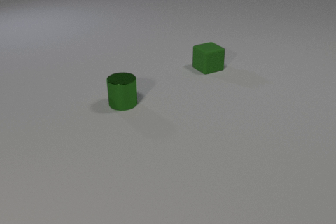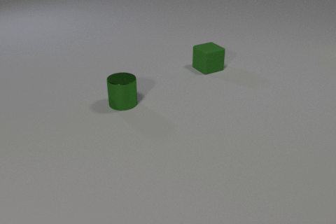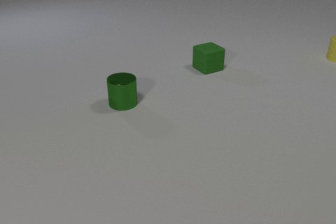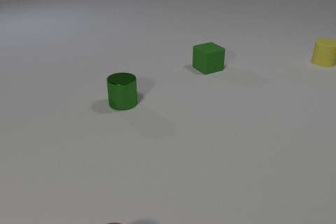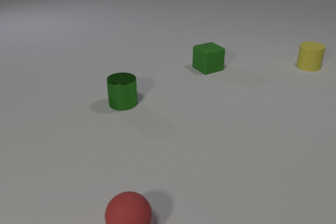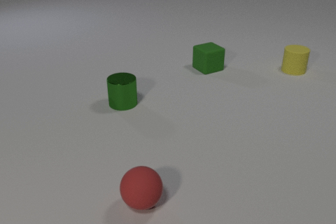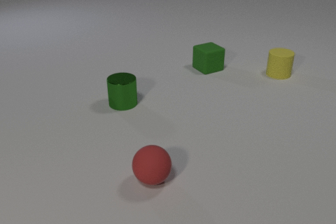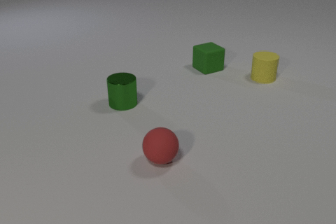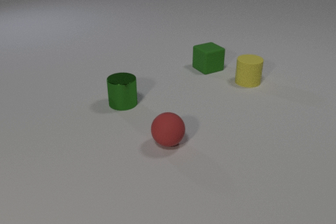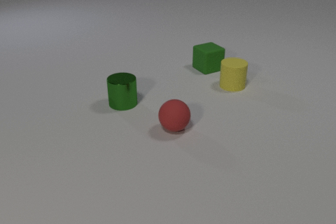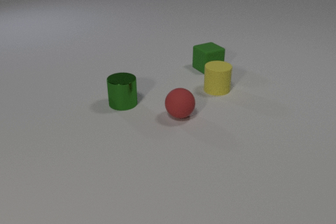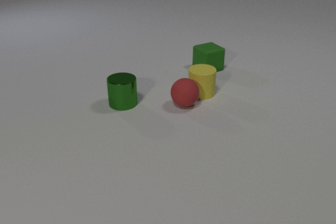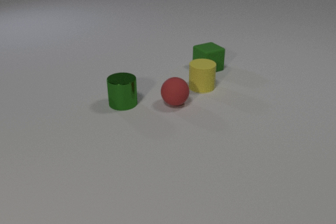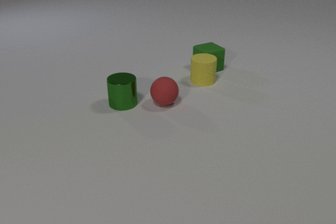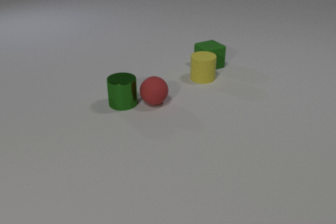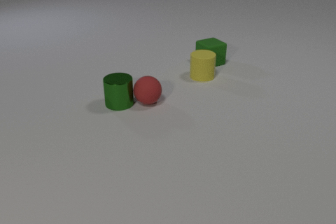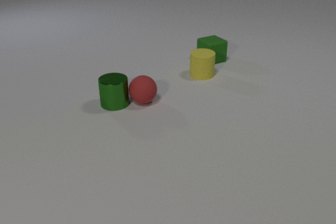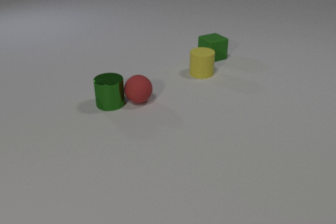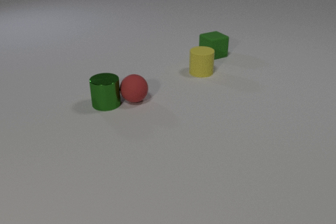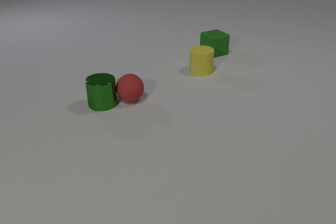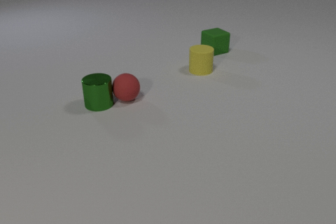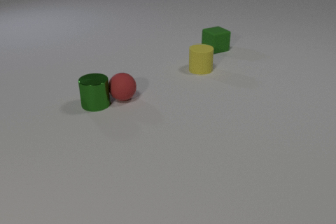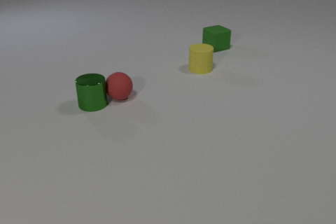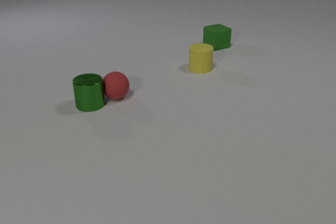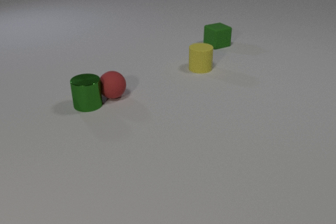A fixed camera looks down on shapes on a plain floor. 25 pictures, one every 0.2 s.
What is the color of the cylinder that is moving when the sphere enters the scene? yellow.
Are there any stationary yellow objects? no.
What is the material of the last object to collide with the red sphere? metal.
0.0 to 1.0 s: The red rubber sphere comes in at the bottom edge, rolls away from the camera. The yellow rubber cylinder comes in at the right edge, slides toward the camera and to the left.
1.0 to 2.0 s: The red rubber sphere rolls away from the camera. The yellow rubber cylinder slides to the left and toward the camera.
2.0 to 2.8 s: The red rubber sphere rolls away from the camera and to the left. The yellow rubber cylinder slides away from the camera and to the left. The green rubber cube slides away from the camera. The red rubber sphere and the yellow rubber cylinder collide. The yellow rubber cylinder and the green rubber cube collide.
2.8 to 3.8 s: The red rubber sphere rolls to the left. The yellow rubber cylinder slides away from the camera. The green rubber cube slides away from the camera. The green metal cylinder slides to the left. The red rubber sphere and the green metal cylinder collide.
3.8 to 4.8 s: The red rubber sphere rolls to the left and away from the camera. The yellow rubber cylinder slides away from the camera. The green rubber cube slides away from the camera. The green metal cylinder slides to the left.
